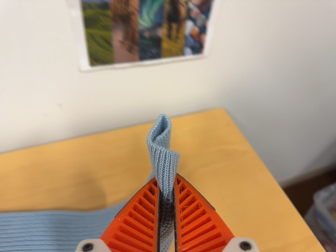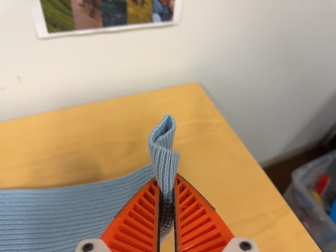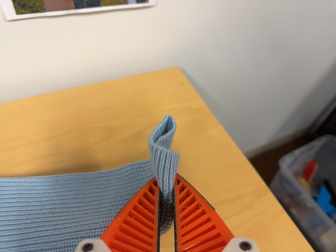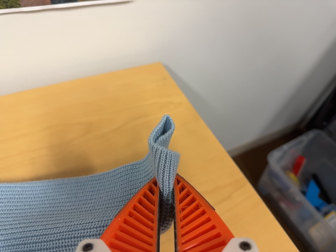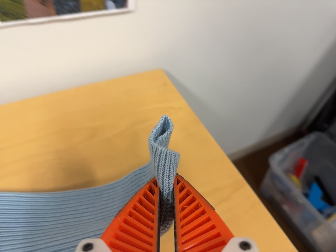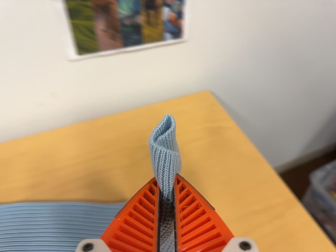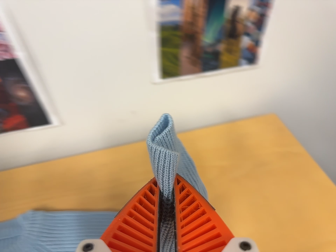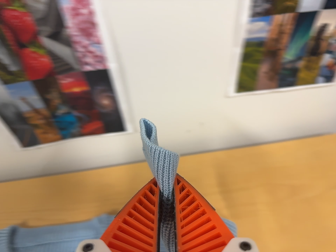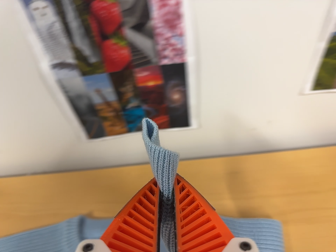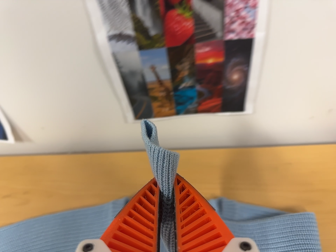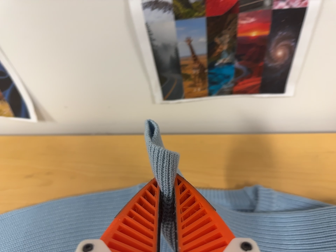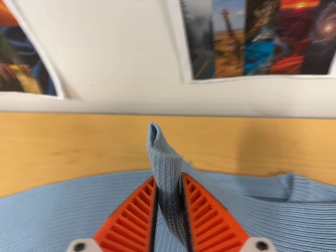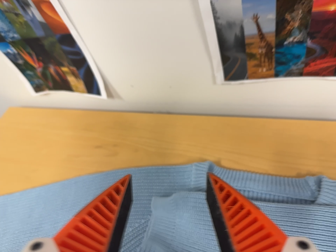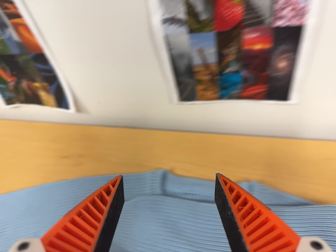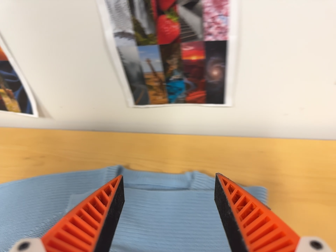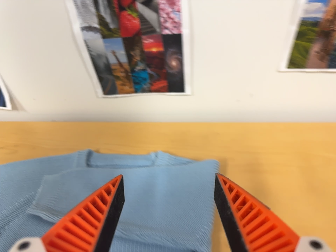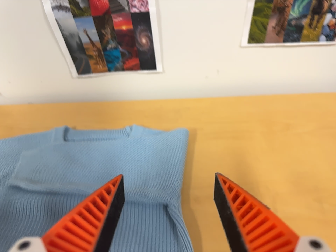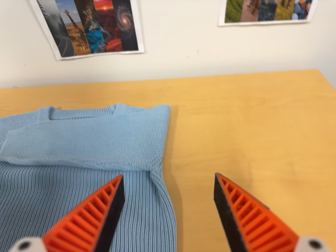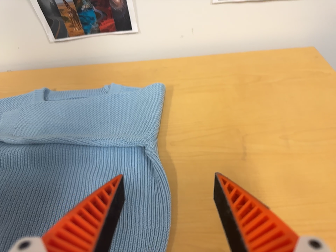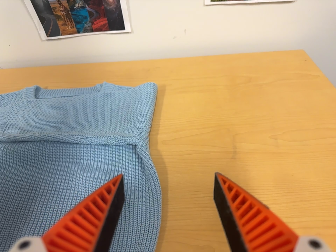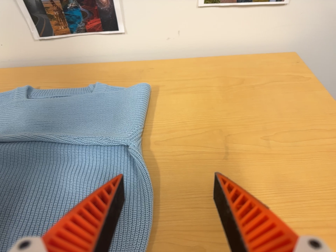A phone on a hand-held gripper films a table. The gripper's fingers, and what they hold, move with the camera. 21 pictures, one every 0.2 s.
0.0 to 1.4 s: The camera swings to its left by about 15 degrees, and the scene slides to the right. It travels to its left, about 14 cm, so close, fixed things drift to the right.
1.4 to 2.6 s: The scene slides to the right, as the camera pans about 20 degrees to its left. It travels to its left, about 14 cm, so close, fixed things drift to the right. It rolls about its line of sight by about 10 degrees, and the scene rotates clockwise.
2.6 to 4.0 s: The camera pans to its right by about 20 degrees. It travels toward the bottom of its view, backward and to its right, about 28 cm, so close, fixed things drift upward.
The film runs forward here.
